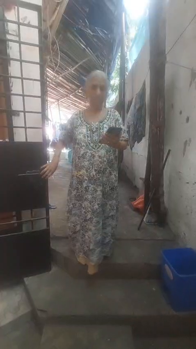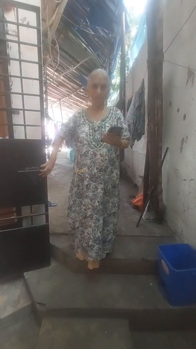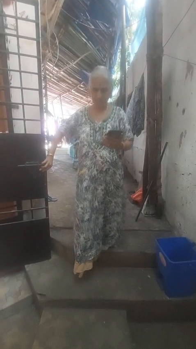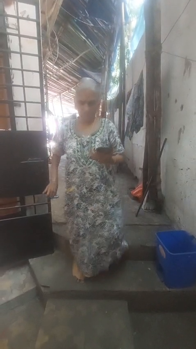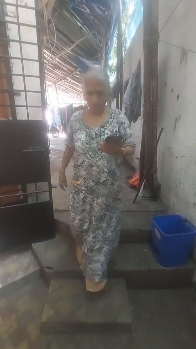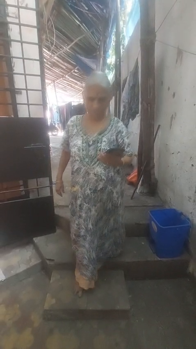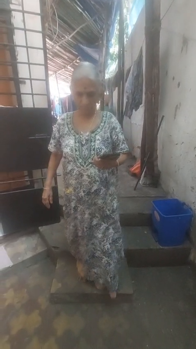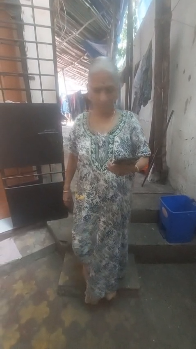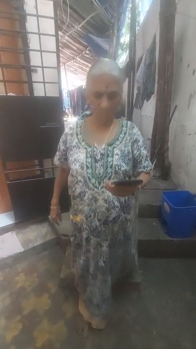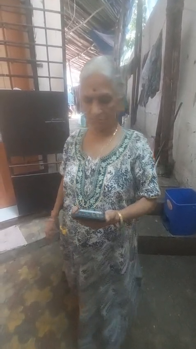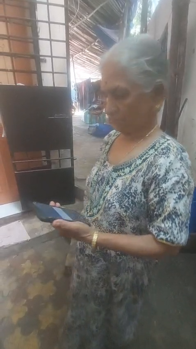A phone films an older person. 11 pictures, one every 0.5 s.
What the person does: Going down stairs.
